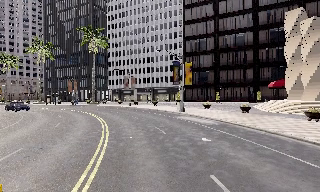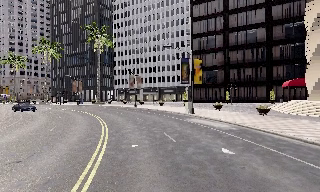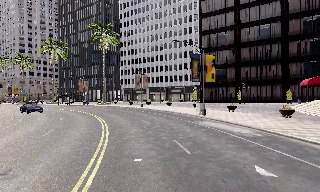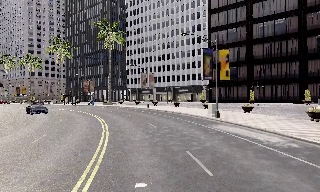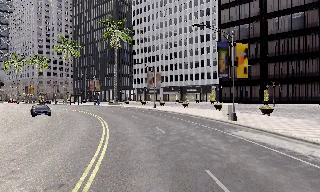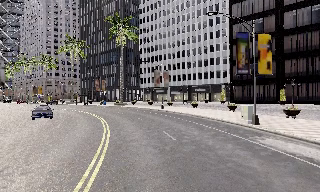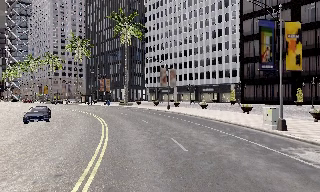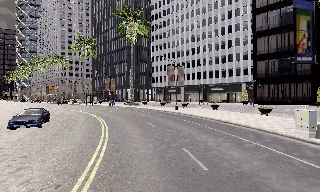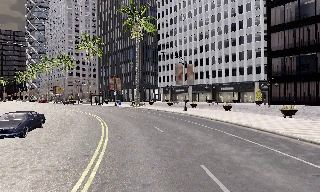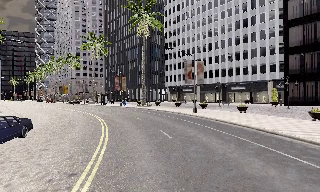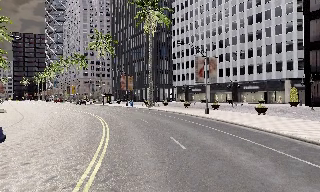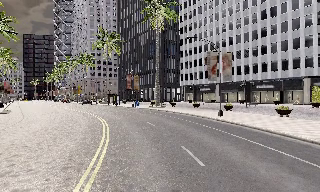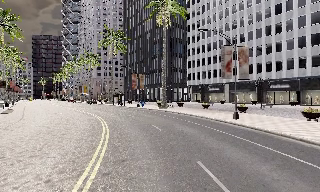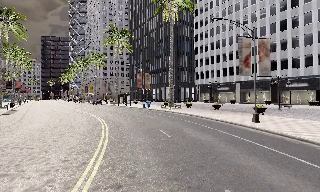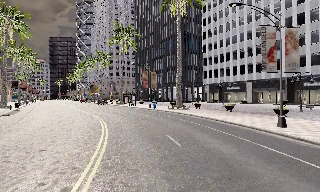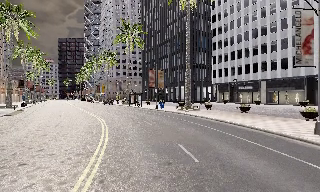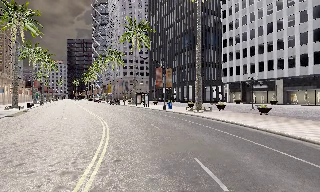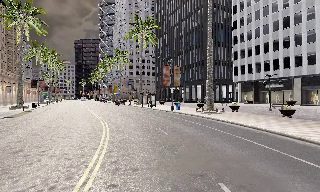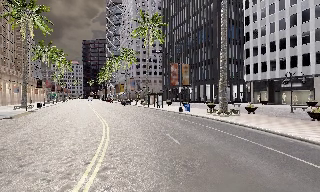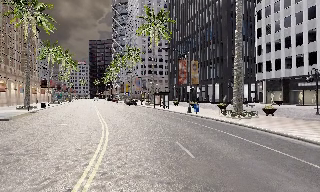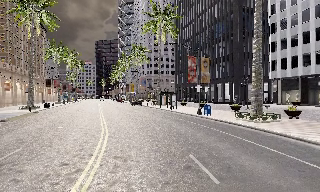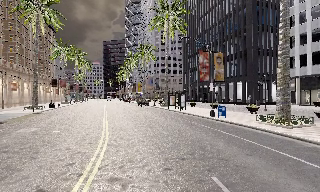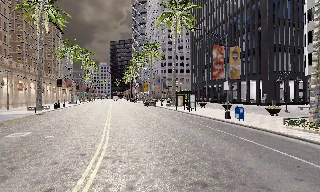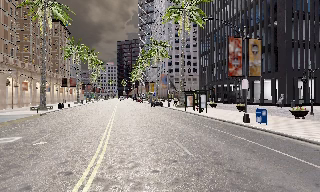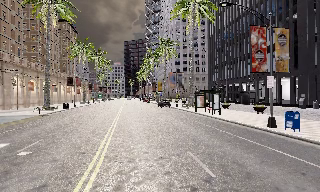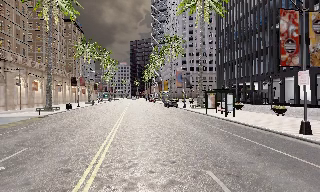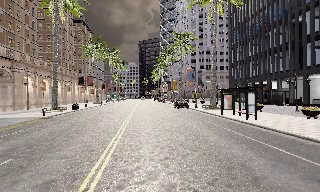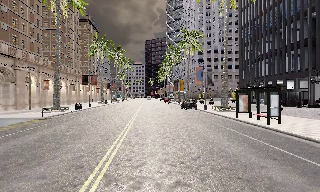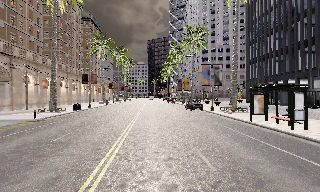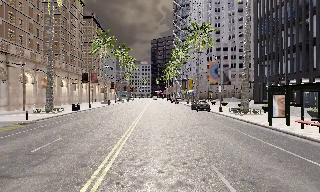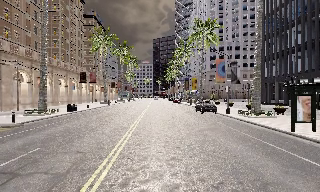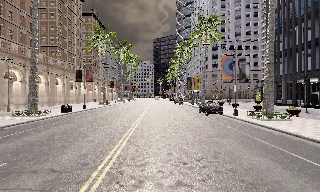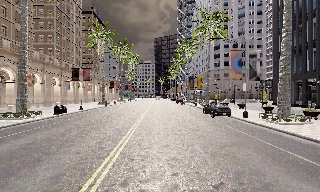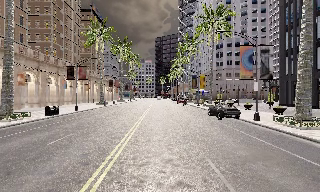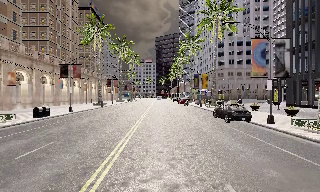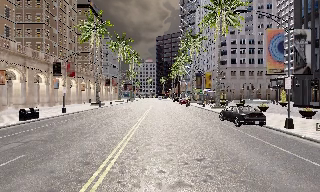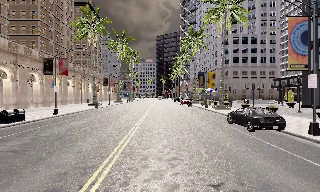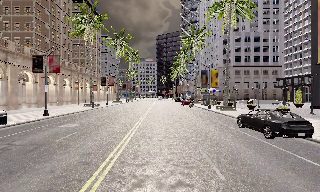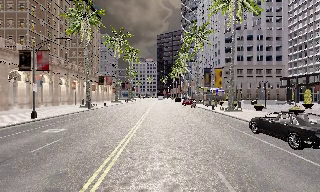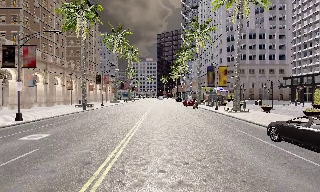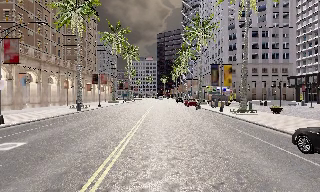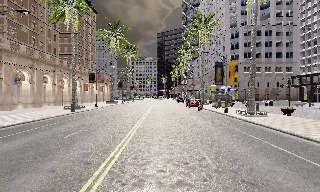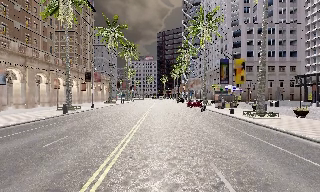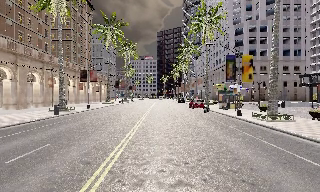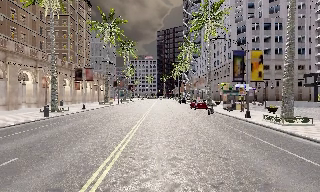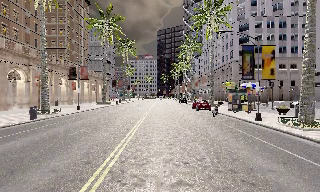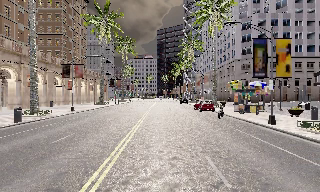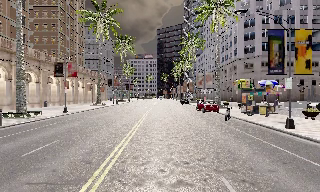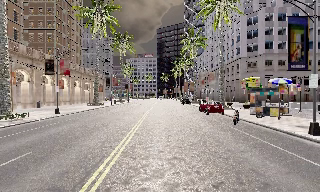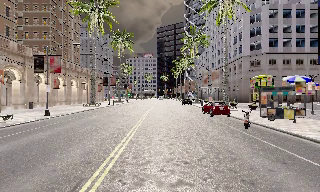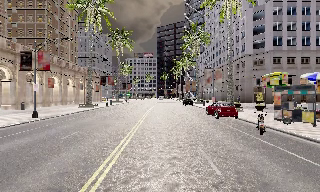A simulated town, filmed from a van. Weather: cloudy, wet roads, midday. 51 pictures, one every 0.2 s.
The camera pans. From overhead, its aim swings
counterclockwise.
The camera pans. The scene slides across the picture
to the right.
0.0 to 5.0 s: The camera pans to its left, which is counterclockwise from overhead, by about 60 degrees. It travels forward, about 40 m.
5.0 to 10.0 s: The camera travels forward, about 40 m, so what stands in front looms larger.
The film runs forward here.
